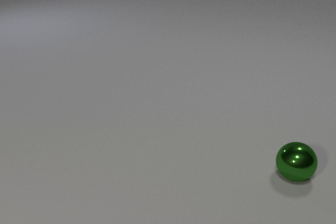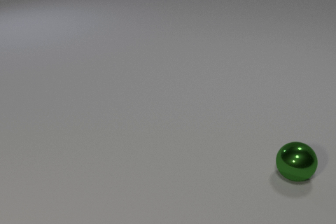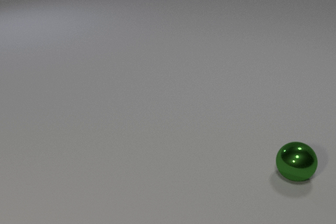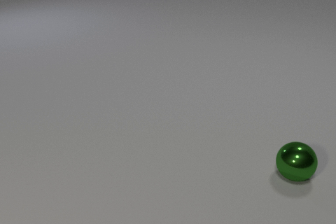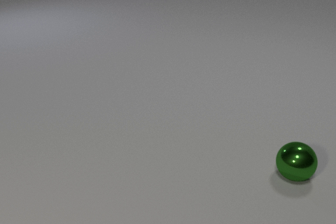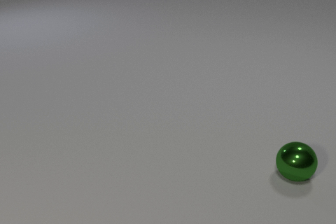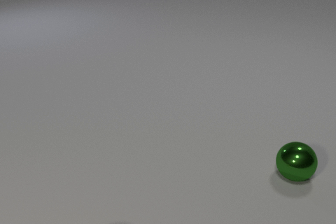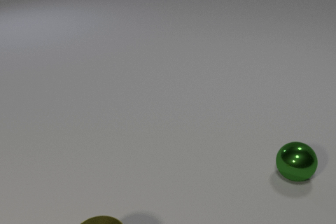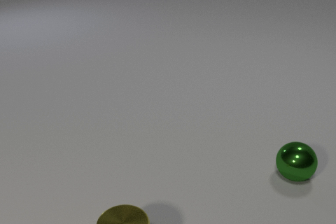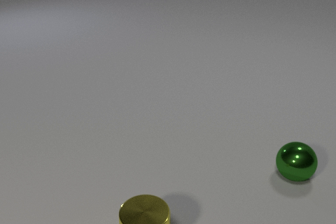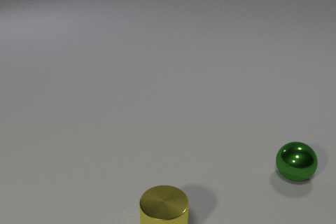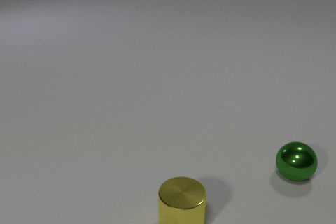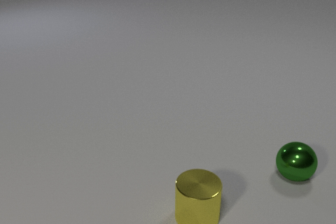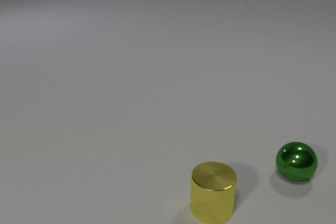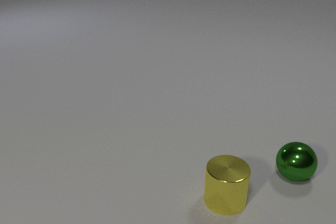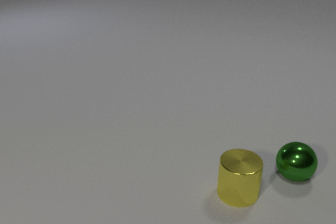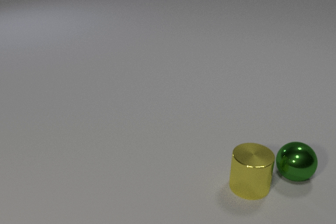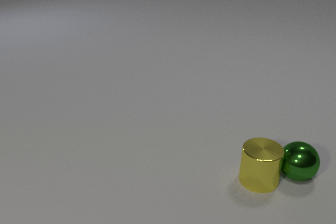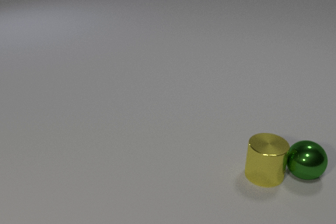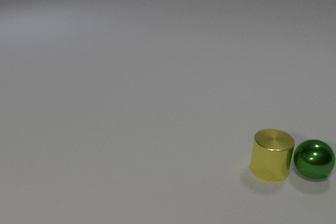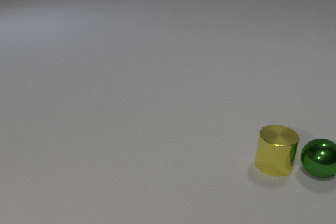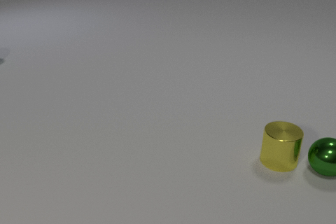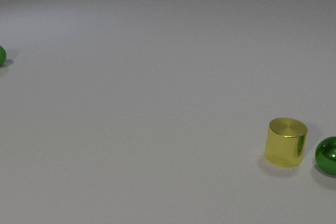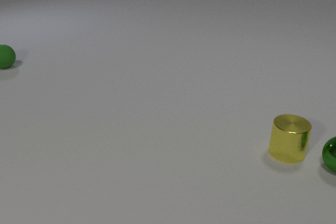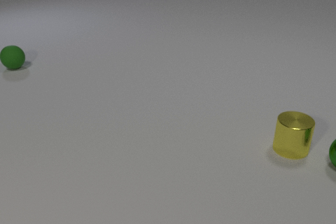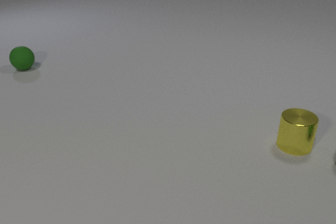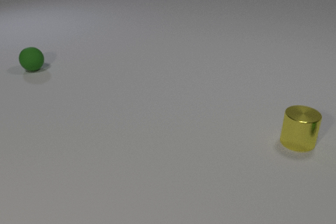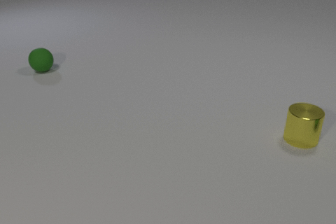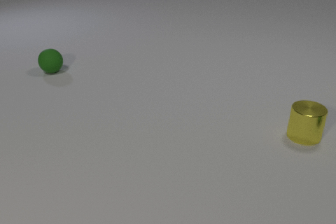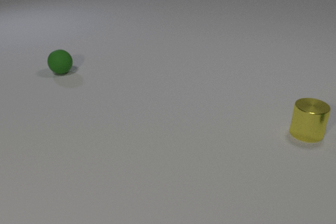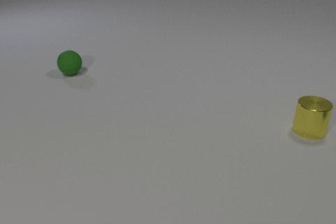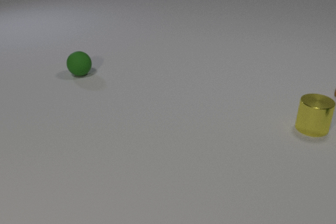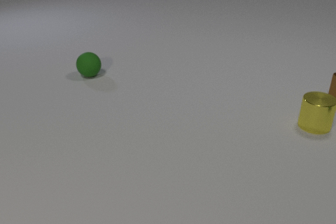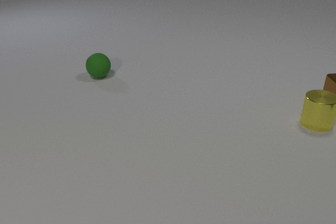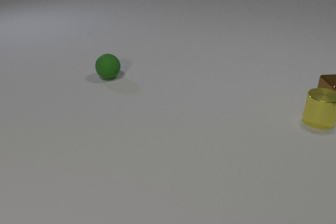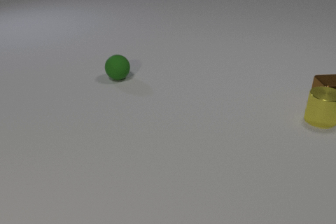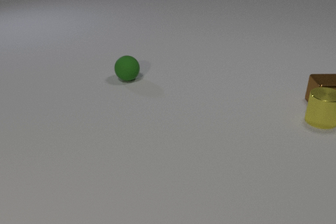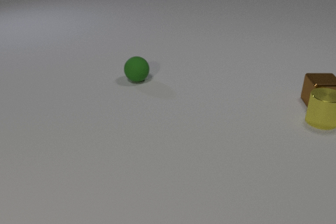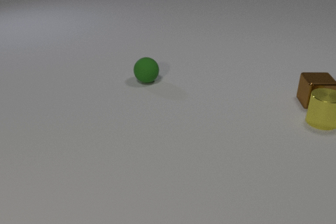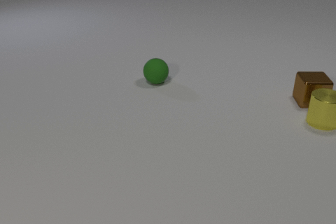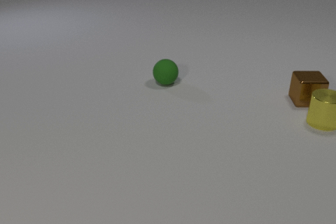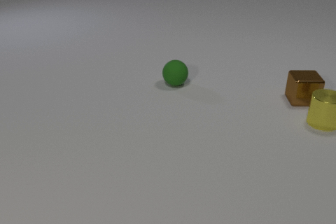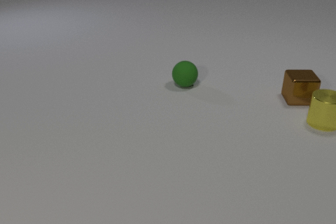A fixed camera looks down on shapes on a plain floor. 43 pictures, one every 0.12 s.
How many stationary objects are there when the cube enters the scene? 0.
How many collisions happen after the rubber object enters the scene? 1.
How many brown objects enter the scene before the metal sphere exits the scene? 0.
0.00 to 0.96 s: The yellow metal cylinder comes in at the bottom edge, slides to the right and away from the camera.
0.96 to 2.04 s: The yellow metal cylinder slides to the right and away from the camera. The yellow metal cylinder and the green metal sphere collide.
2.04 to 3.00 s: The yellow metal cylinder slides away from the camera and to the right. The green metal sphere rolls to the right and away from the camera. The green rubber sphere comes in at the left edge, rolls to the right and toward the camera.
3.00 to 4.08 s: The yellow metal cylinder slides away from the camera. The brown metal cube comes in at the right edge, slides toward the camera and to the left. The green rubber sphere rolls to the right and toward the camera.
4.08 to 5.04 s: The brown metal cube slides to the left. The green rubber sphere rolls to the right. The yellow metal cylinder and the brown metal cube collide.
